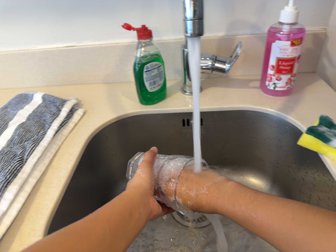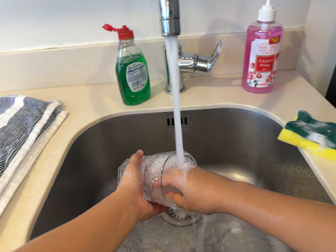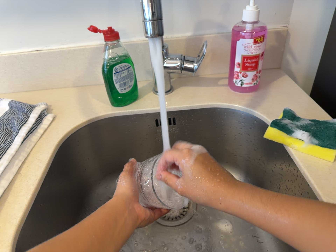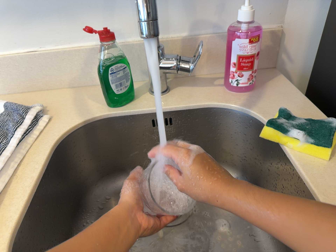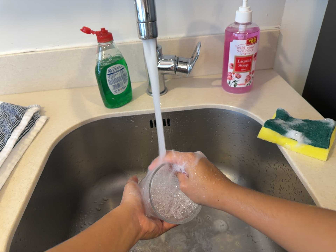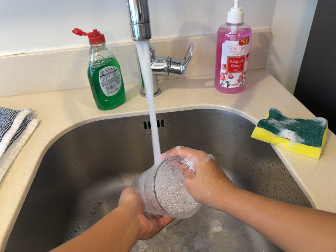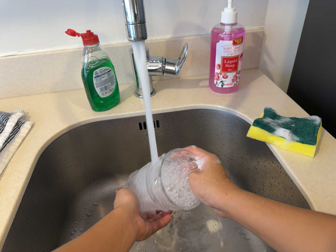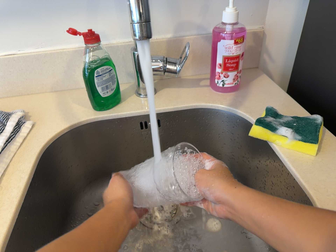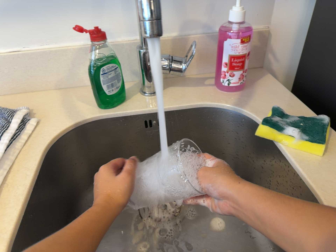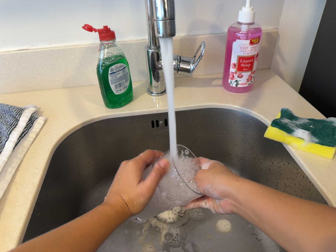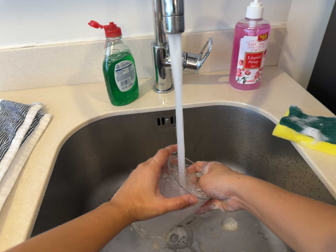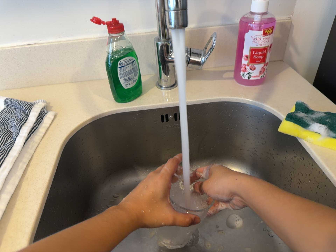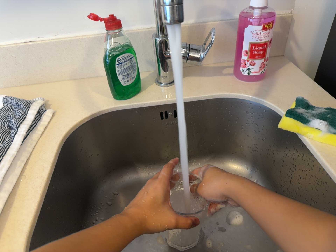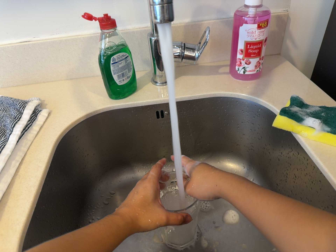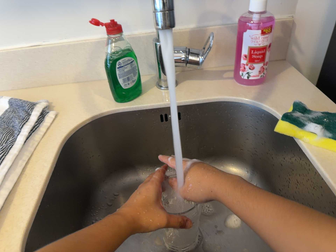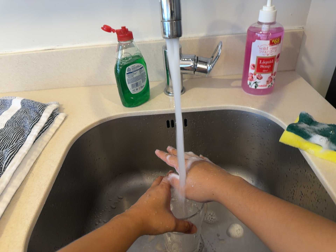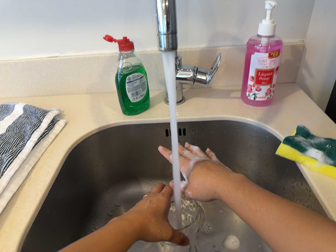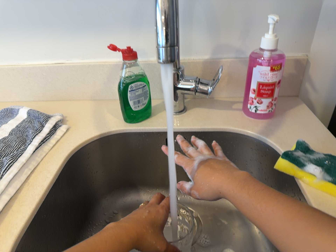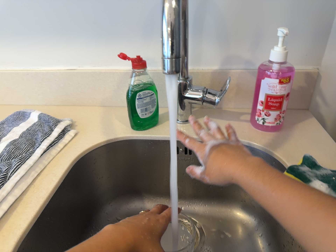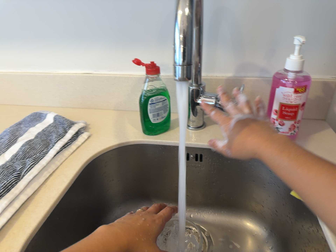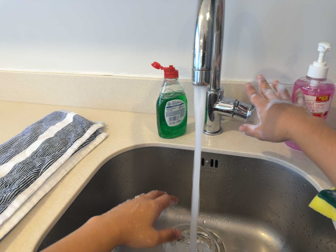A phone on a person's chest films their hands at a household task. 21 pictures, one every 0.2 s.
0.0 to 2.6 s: The camera shifts only a little, or ends up much as it began.
2.6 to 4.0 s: The camera swings to its left by about 15 degrees, and the scene slides to the right. It travels to its right, about 6 cm. Its aim tips toward the top of its view by about 10 degrees, and the scene shifts downward. It rolls about its line of sight by about 15 degrees, and the scene rotates clockwise.
The film runs backward here.
